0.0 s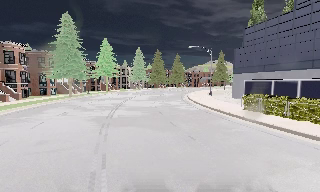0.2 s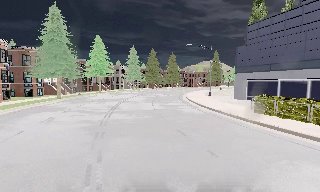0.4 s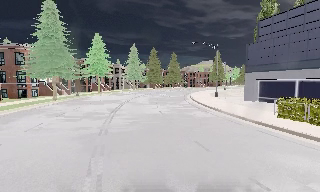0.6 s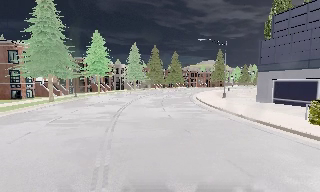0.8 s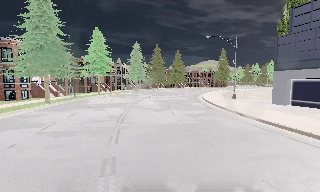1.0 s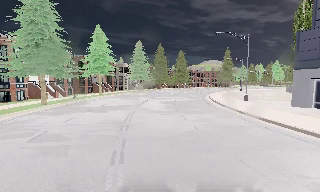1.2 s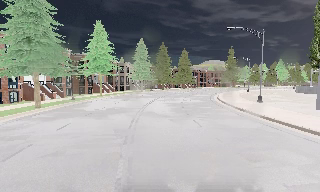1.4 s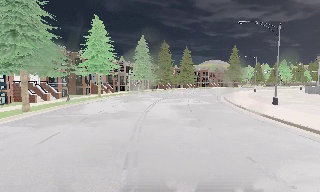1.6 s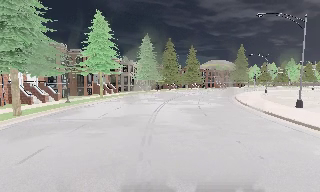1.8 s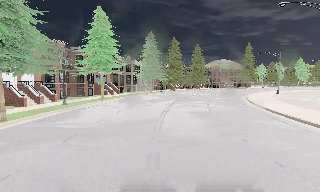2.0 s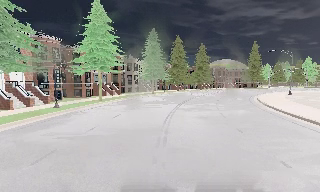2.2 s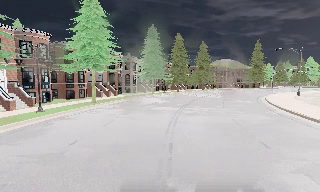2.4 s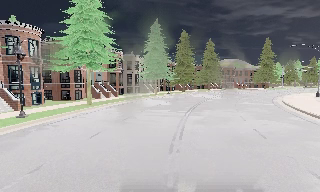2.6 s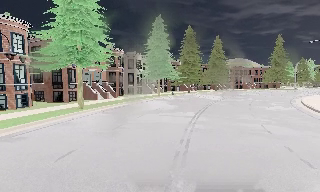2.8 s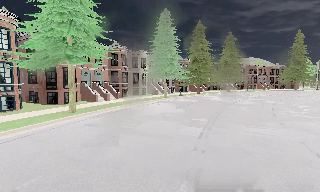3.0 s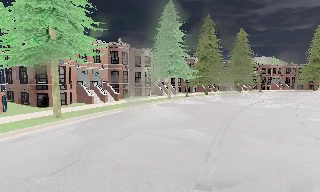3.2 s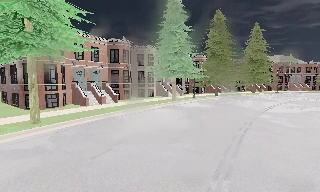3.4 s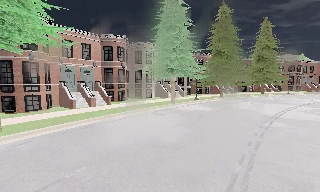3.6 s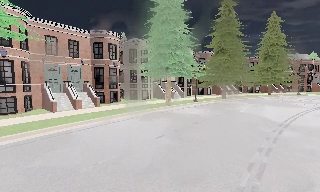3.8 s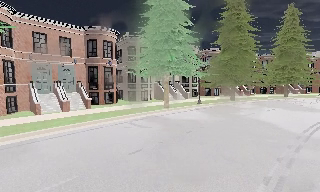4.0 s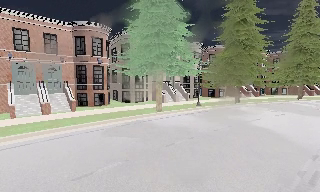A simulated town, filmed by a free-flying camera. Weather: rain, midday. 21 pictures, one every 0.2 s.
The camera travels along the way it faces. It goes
forward.
0.0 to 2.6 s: The camera travels forward, about 20 m, so what stands in front looms larger.
2.6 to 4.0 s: The camera pans to its left, which is counterclockwise from overhead, by about 20 degrees. It travels forward and to its right, about 13 m, so what stands in front looms larger.
The film runs backward here.
